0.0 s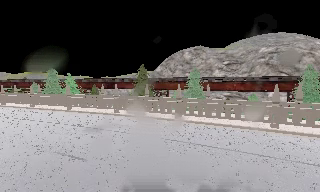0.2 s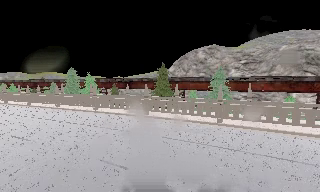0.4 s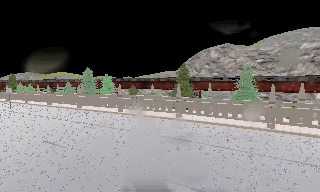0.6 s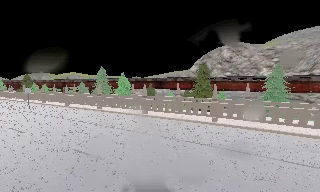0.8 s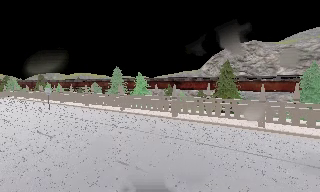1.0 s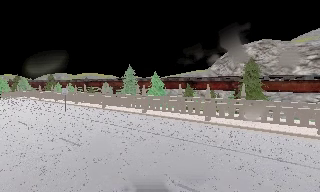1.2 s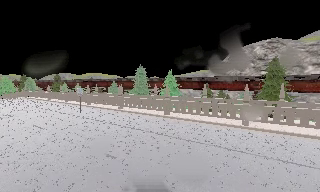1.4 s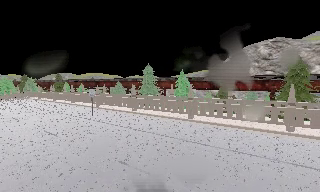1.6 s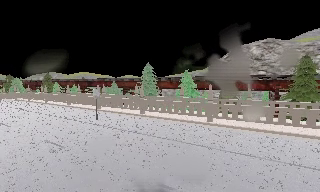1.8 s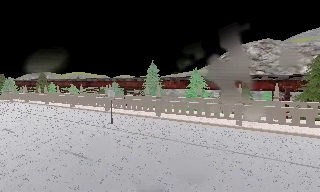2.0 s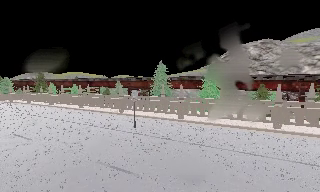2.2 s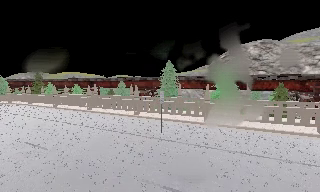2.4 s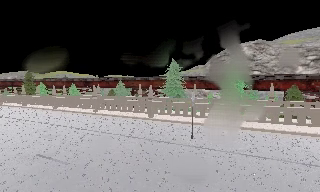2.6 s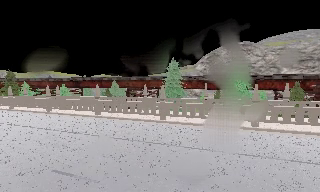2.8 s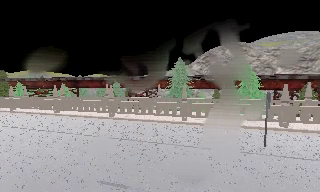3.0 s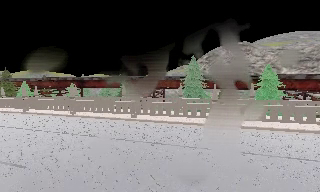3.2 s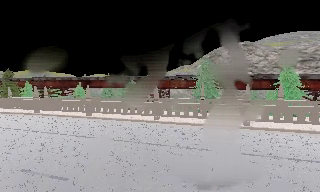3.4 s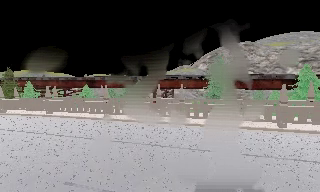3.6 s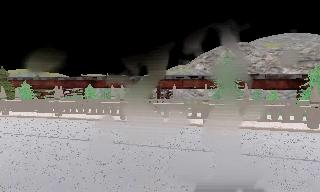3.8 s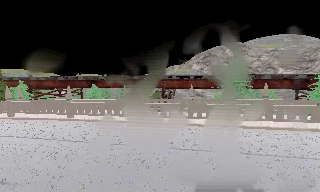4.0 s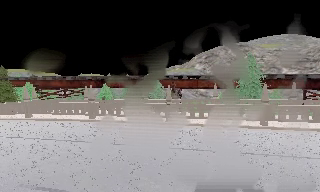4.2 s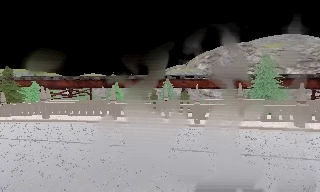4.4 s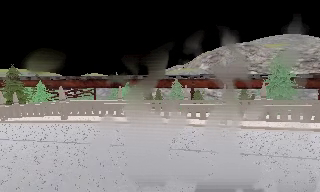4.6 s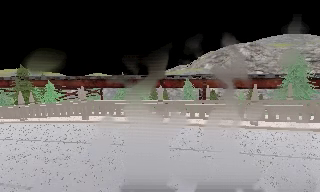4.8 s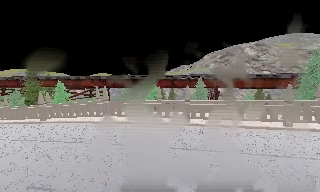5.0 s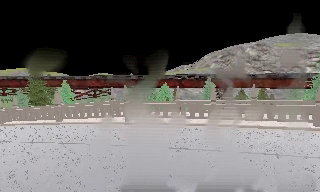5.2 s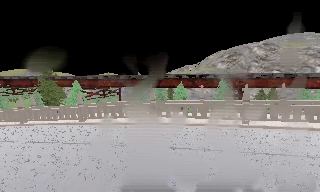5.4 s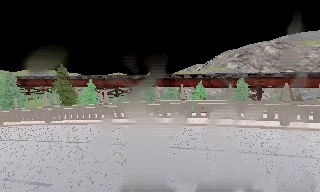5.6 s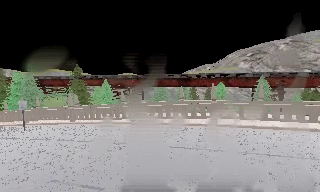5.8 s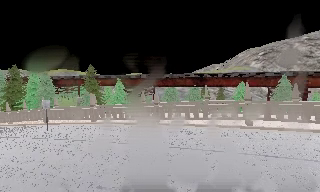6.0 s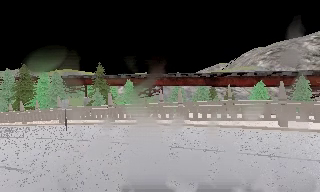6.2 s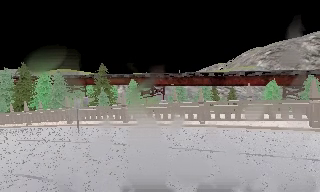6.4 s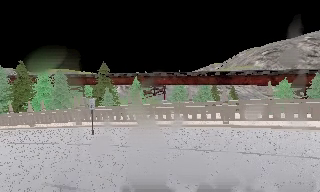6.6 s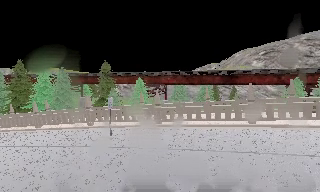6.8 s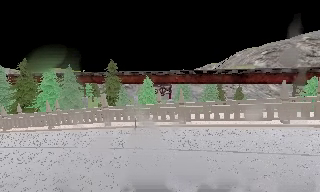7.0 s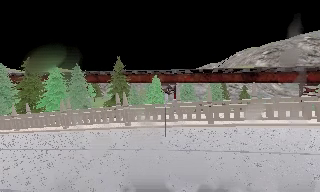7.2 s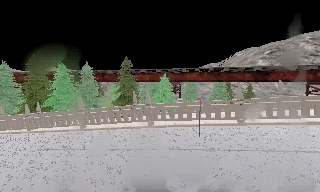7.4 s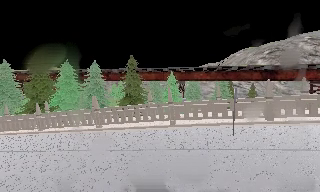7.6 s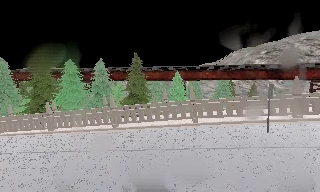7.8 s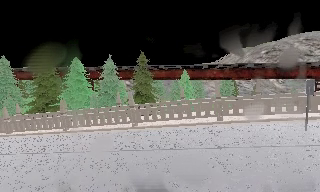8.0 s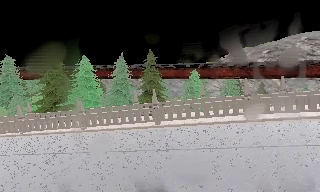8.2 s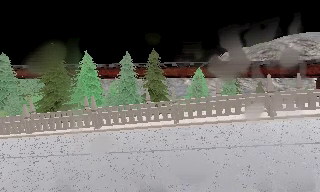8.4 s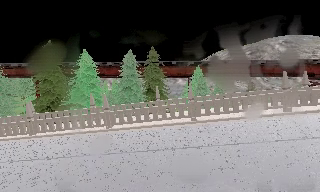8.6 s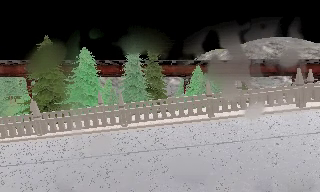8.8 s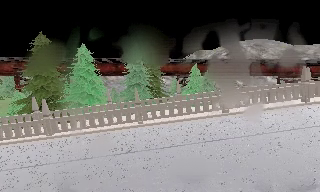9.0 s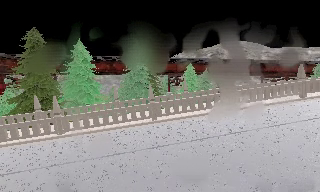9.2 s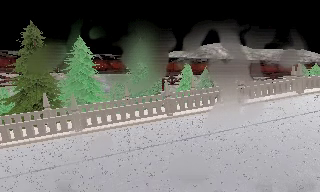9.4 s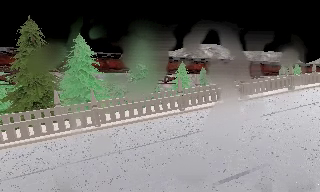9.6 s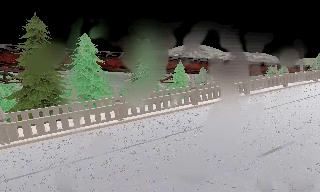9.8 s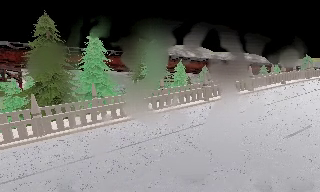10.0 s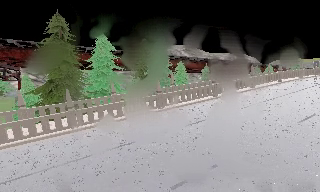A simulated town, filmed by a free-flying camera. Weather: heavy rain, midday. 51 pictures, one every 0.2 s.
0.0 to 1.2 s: The camera swings to its left by about 15 degrees, and the scene slides to the right. It travels to its left and forward, about 14 m, so close, fixed things drift to the right.
1.2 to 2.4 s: The camera pans to its right, which is clockwise from overhead, by about 10 degrees. It travels to its left and forward, about 14 m, so close, fixed things drift to the right.
2.4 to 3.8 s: The camera pans to its right, which is clockwise from overhead, by about 15 degrees. It travels to its left, about 15 m, so close, fixed things drift to the right.
3.8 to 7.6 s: The camera travels to its left, about 35 m, so close, fixed things drift to the right.
7.6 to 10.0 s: The camera pans to its right, which is clockwise from overhead, by about 40 degrees. It travels to its left, about 25 m, so close, fixed things drift to the right.
The film runs forward here.
